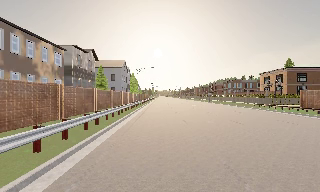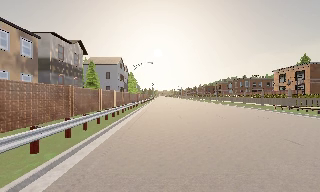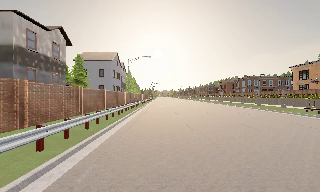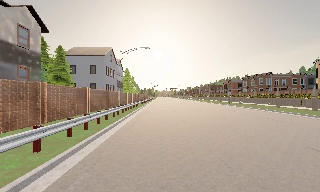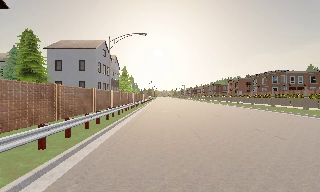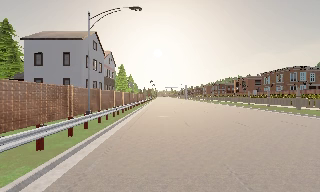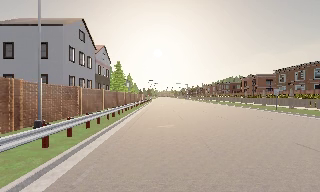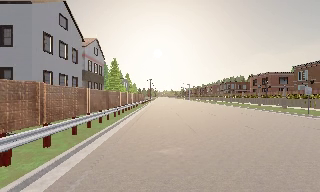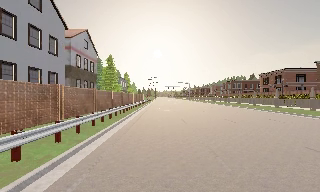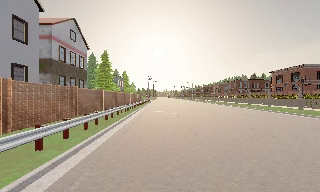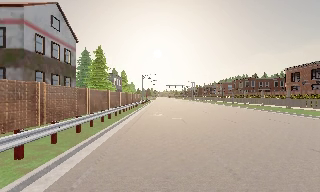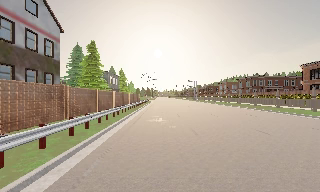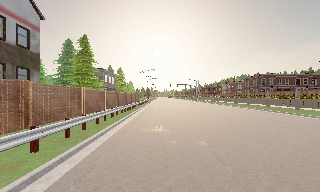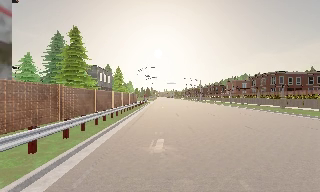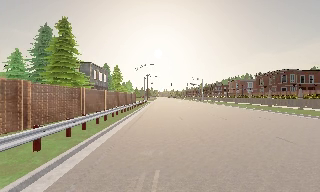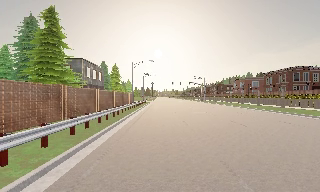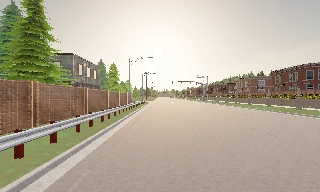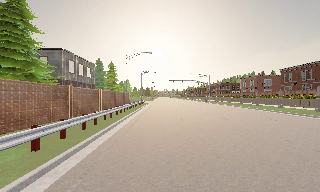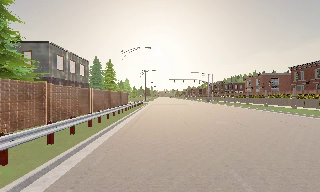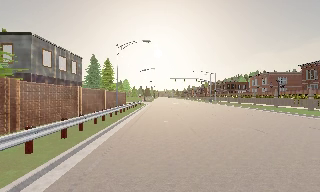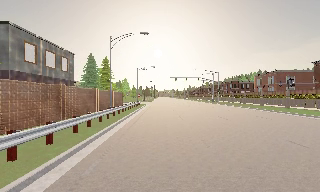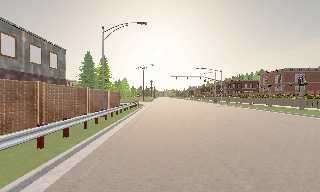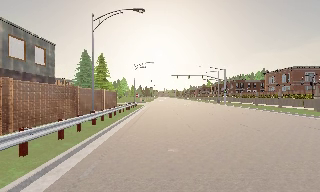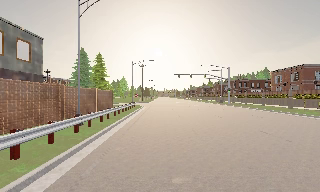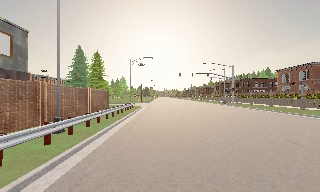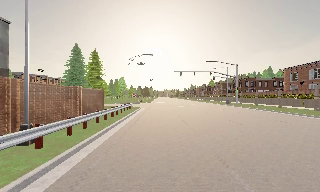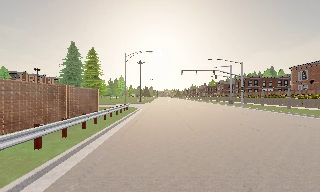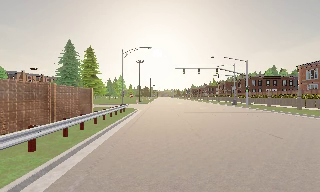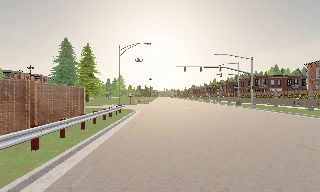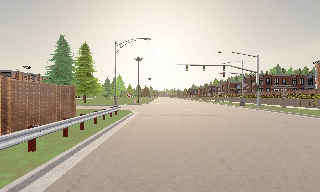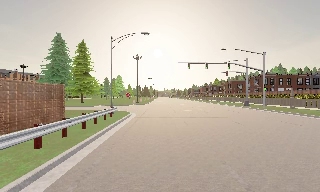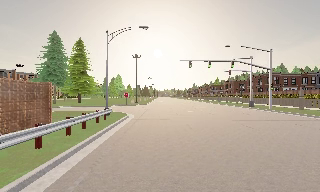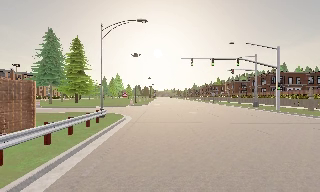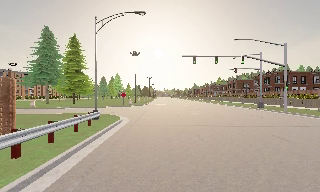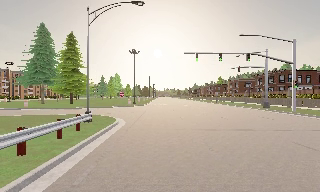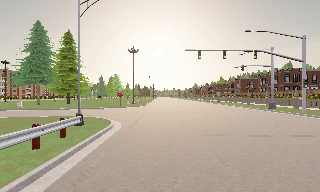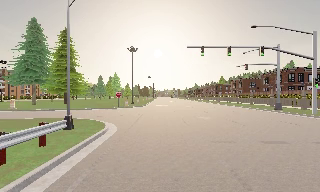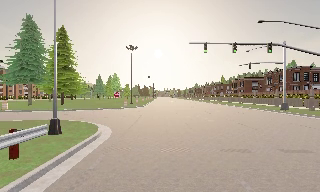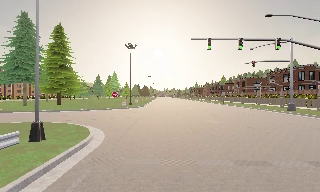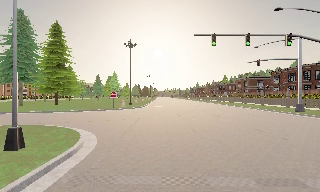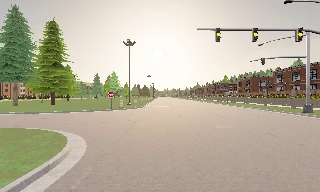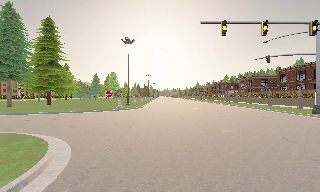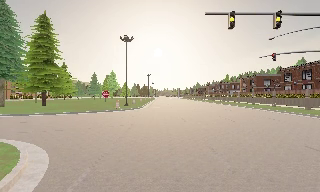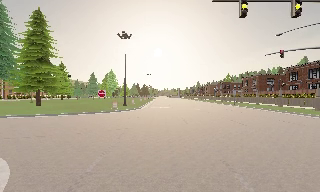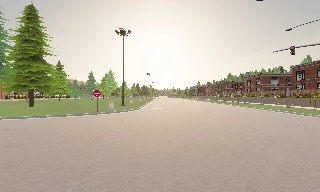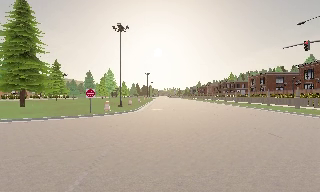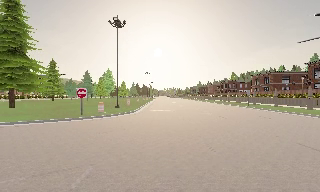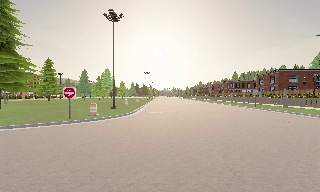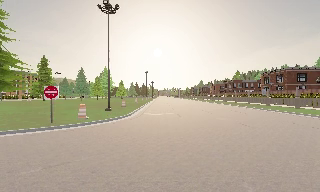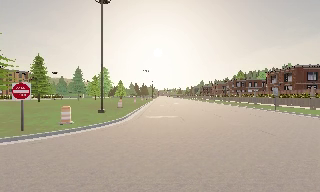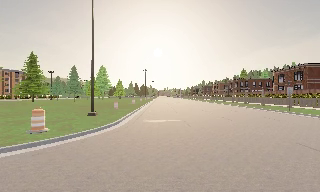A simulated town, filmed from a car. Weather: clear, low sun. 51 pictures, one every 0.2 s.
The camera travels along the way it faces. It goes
forward.
0.0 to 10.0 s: The camera travels forward, about 115 m, so what stands in front looms larger. It loses speed.
The film runs forward here.
